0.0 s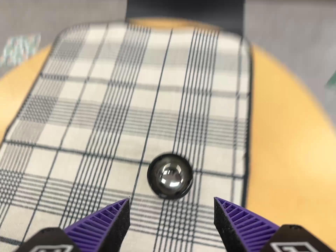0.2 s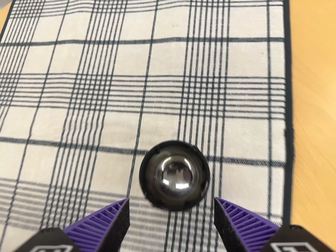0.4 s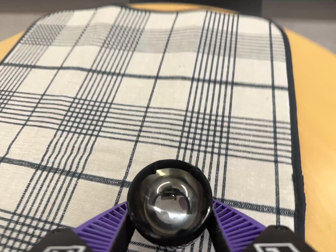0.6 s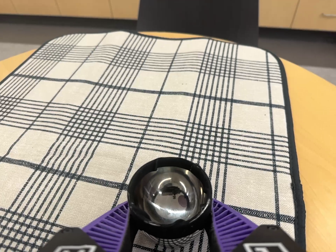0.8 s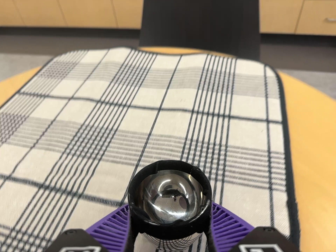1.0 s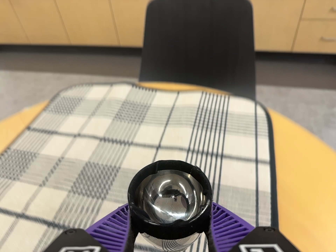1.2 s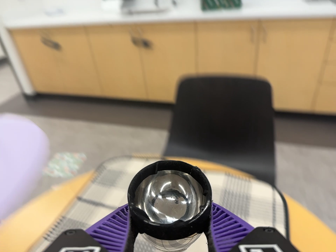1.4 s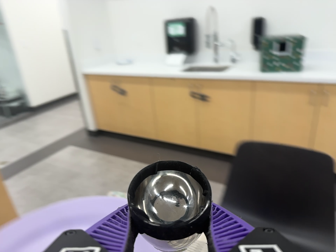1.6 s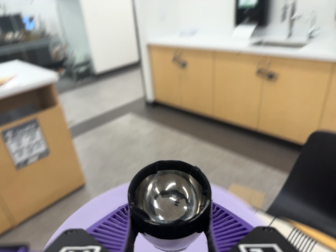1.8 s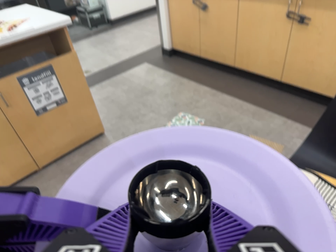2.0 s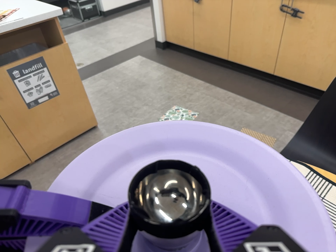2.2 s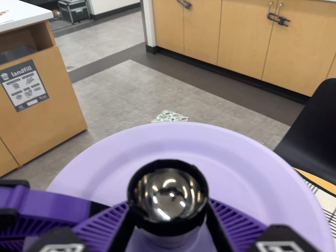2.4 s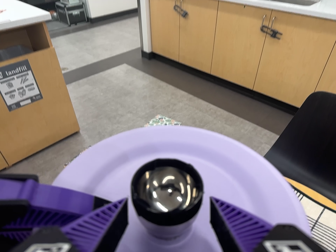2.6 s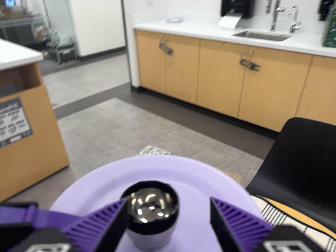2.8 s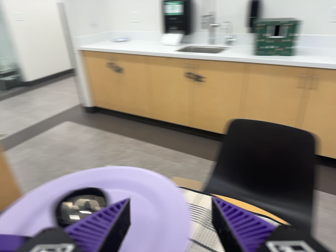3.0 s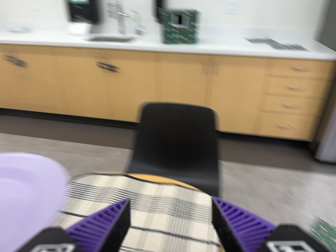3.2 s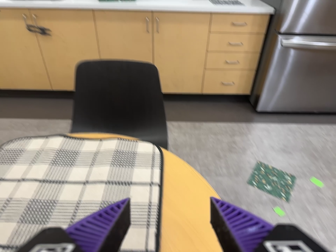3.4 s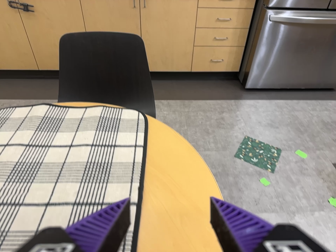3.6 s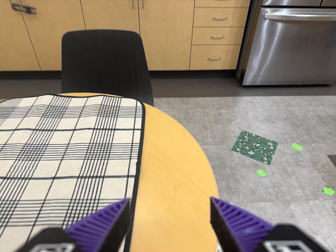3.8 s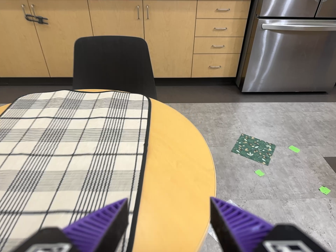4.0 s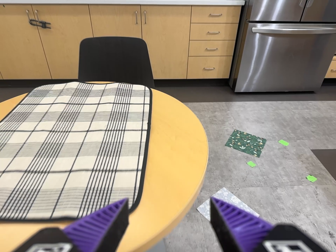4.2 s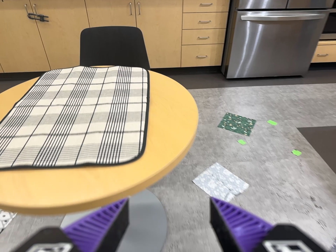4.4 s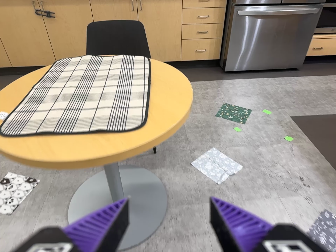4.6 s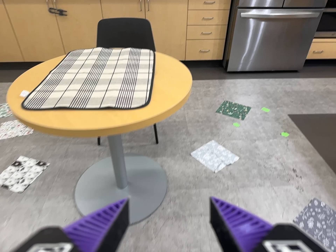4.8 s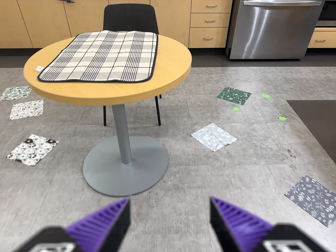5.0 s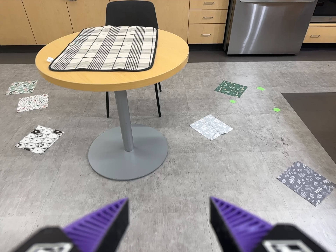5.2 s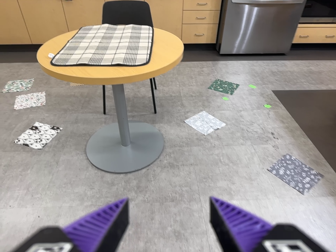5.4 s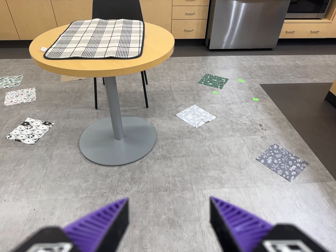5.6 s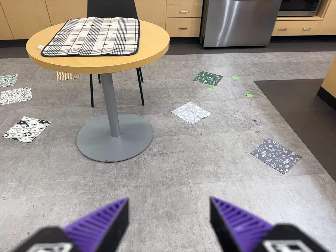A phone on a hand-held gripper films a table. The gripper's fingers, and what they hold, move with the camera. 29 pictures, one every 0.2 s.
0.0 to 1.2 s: The camera travels toward the top of its view, about 10 cm, so close, fixed things drift downward. Its aim tips toward the top of its view by about 30 degrees, and the scene shifts downward.
1.2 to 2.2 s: The camera pans to its left by about 25 degrees. It travels to its left and toward the top of its view, about 14 cm, so close, fixed things drift to the right. Its aim tips toward the bottom of its view by about 10 degrees. It rolls about its line of sight by about 15 degrees, and the scene rotates clockwise.
2.2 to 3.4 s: The scene slides to the left, as the camera pans about 45 degrees to its right. It travels to its right, toward the bottom of its view and backward, about 28 cm, so close, fixed things drift to the left. It rolls about its line of sight by about 20 degrees, and the scene rotates counterclockwise.
3.4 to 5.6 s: The camera travels backward and toward the bottom of its view, about 110 cm, so what stands in front gets smaller.
The film runs backward here.
